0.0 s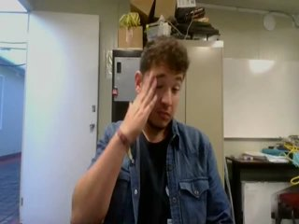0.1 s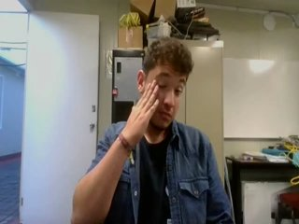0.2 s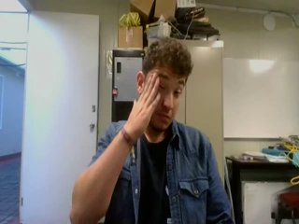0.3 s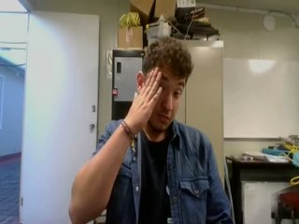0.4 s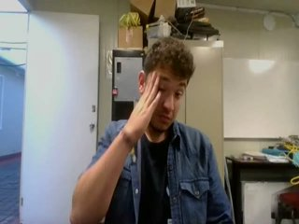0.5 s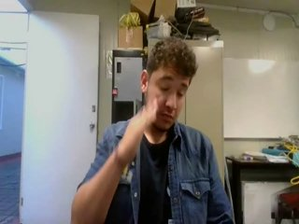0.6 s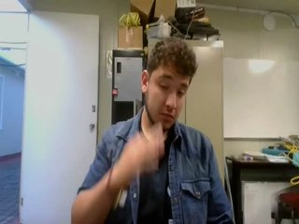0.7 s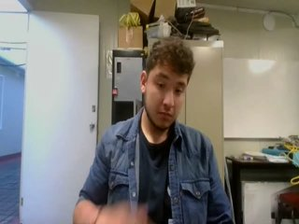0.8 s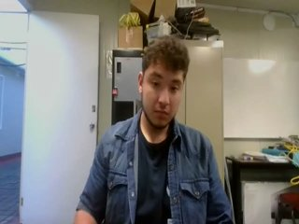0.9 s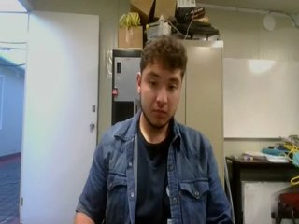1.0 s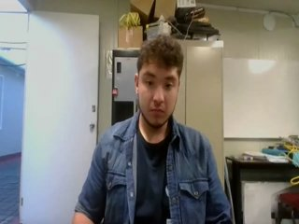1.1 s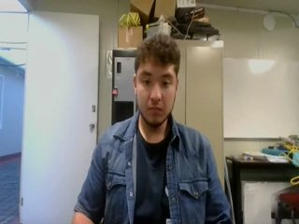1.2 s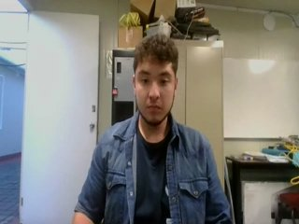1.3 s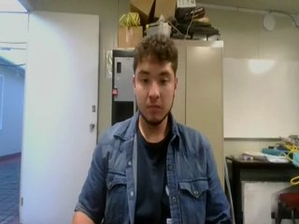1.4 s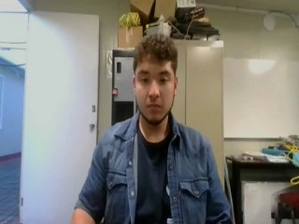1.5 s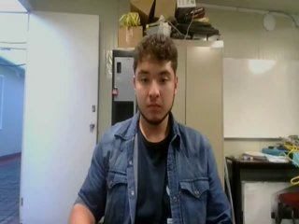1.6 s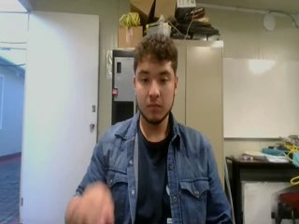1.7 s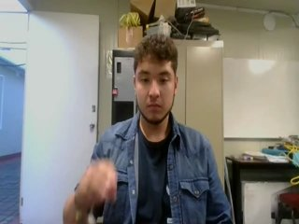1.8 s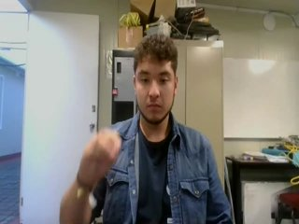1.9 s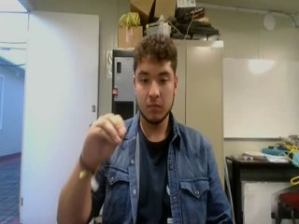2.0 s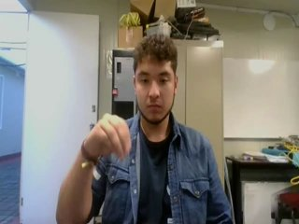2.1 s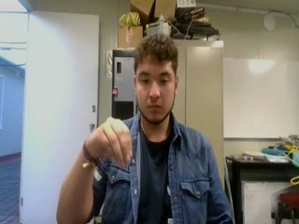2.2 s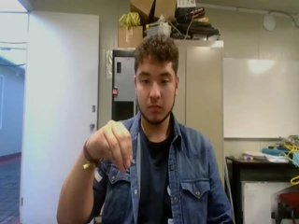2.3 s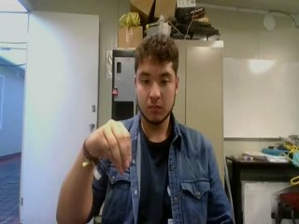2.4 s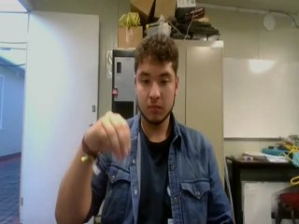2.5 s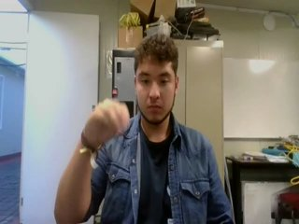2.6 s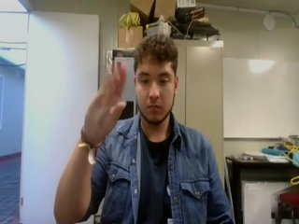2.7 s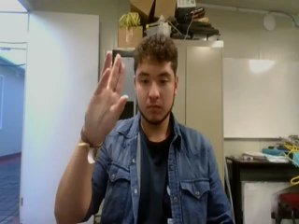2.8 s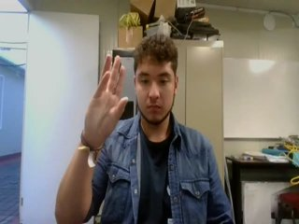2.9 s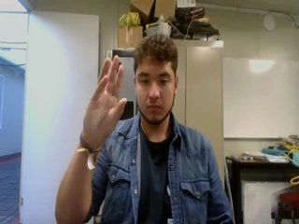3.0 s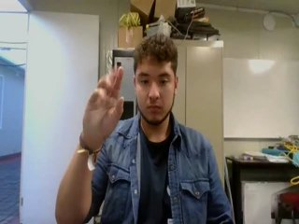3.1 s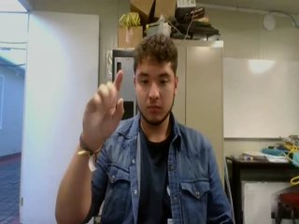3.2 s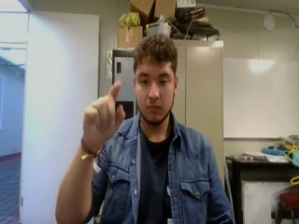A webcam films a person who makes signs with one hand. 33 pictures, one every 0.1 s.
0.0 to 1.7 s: Non-gesture.
1.8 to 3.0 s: On the screen the hand sweeps upward. The name of the sign: Throw up.
